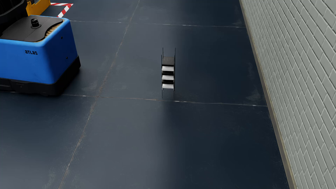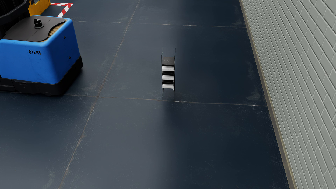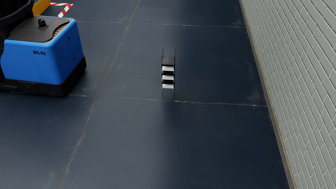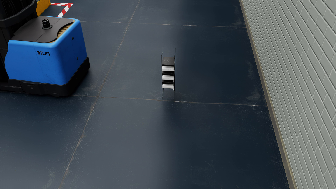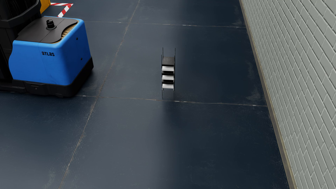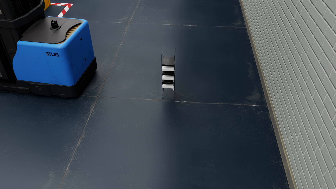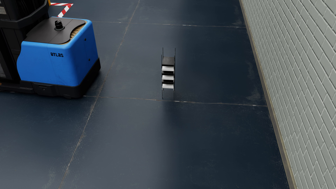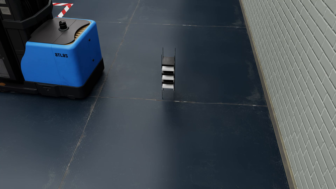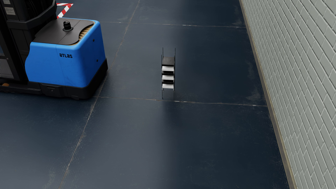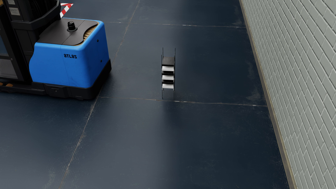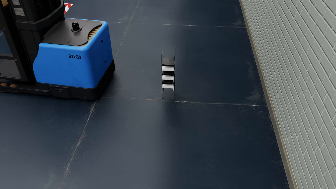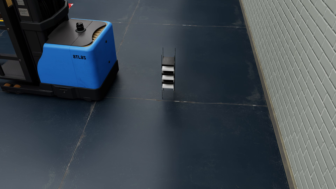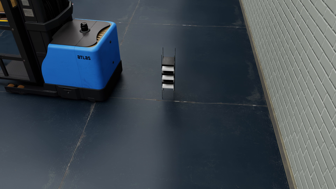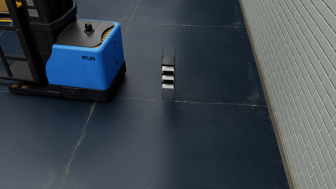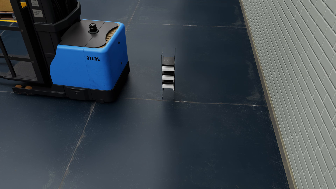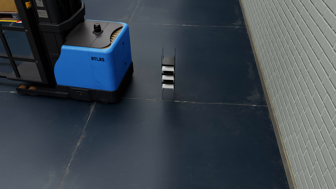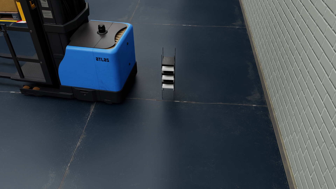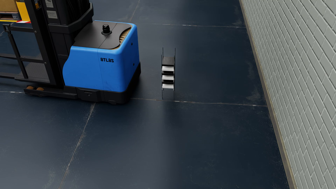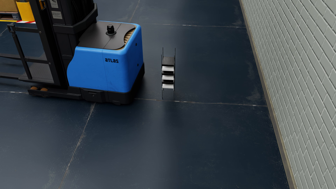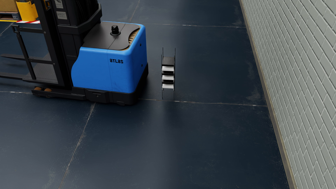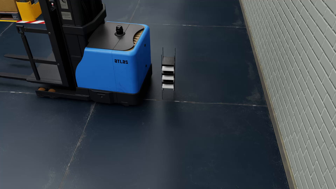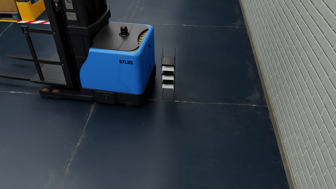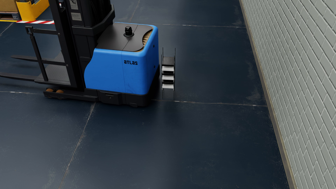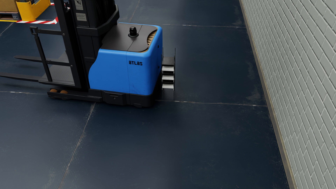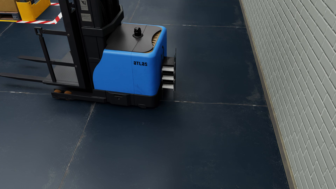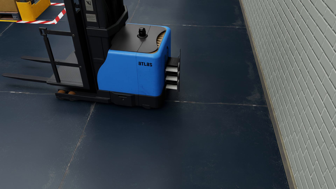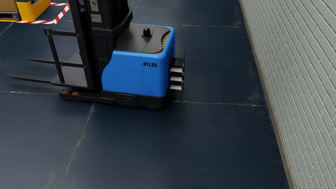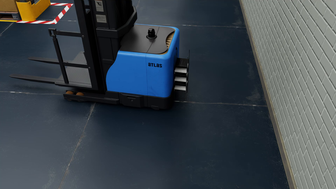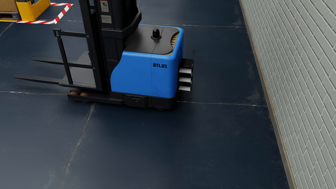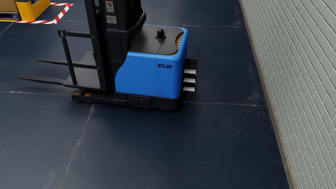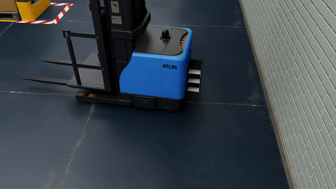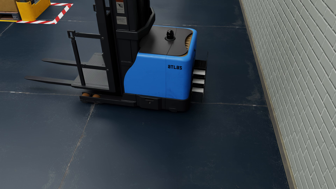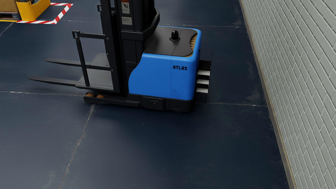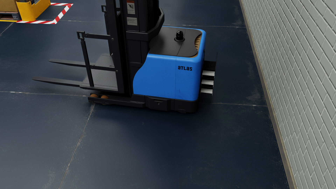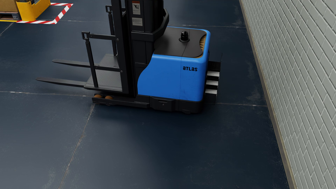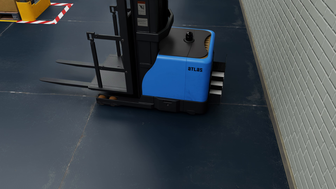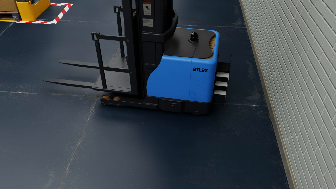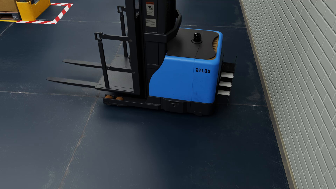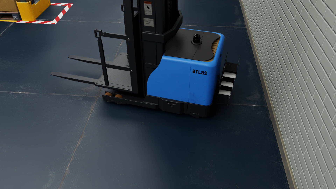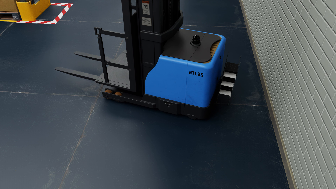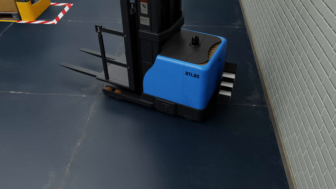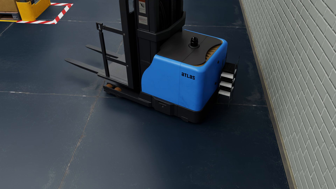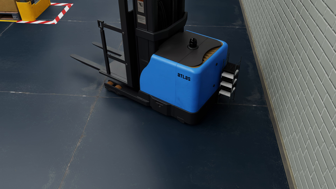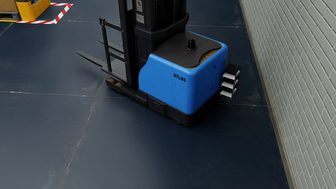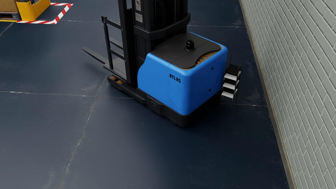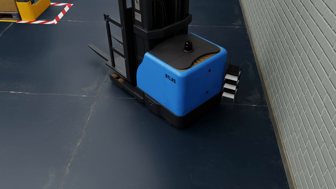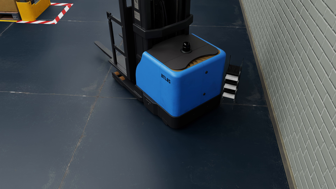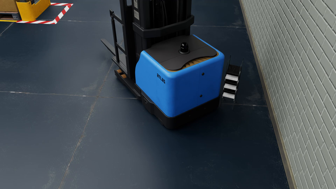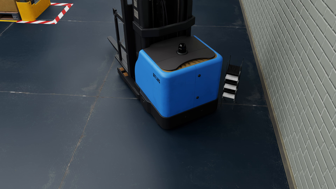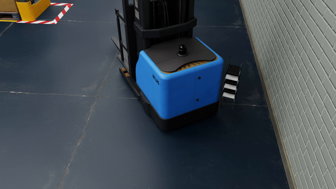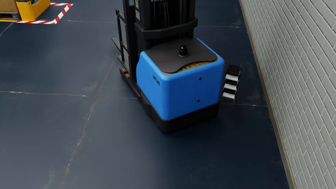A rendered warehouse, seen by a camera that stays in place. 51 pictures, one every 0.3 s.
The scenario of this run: A forklift runs into an object in its way.
